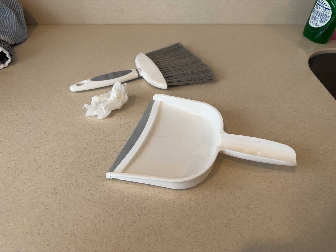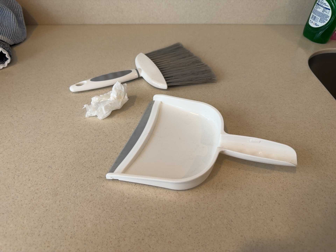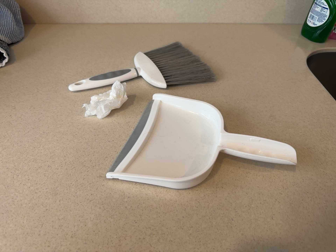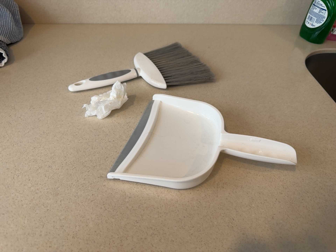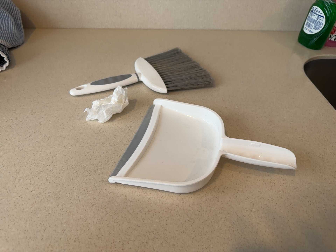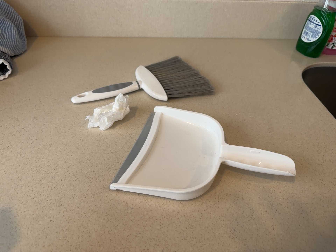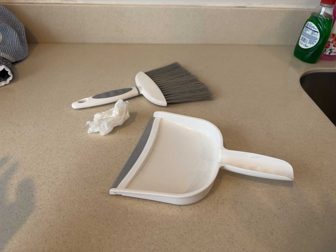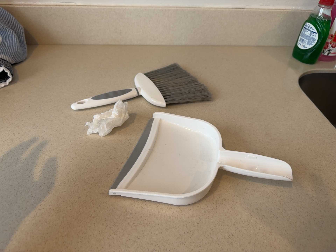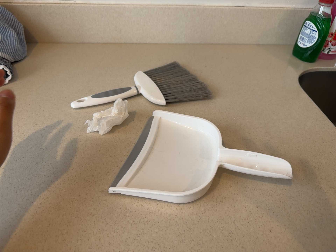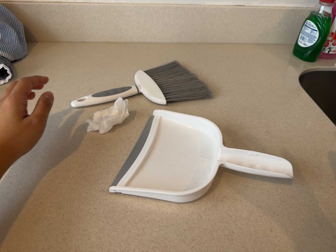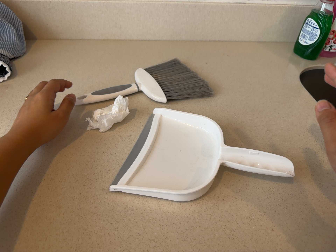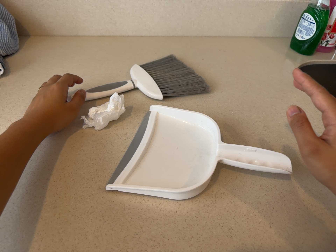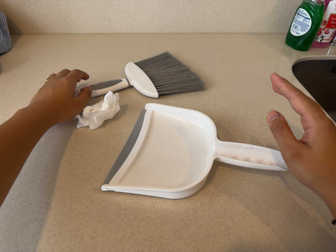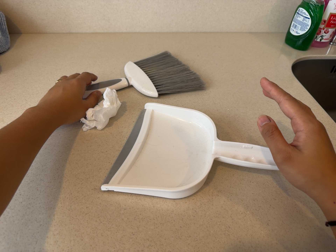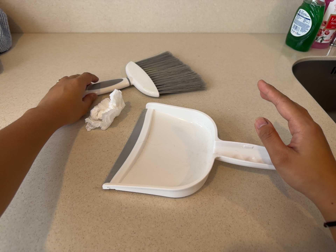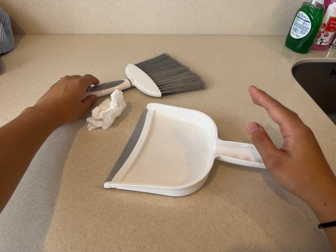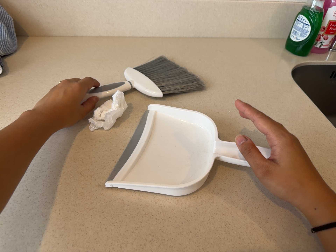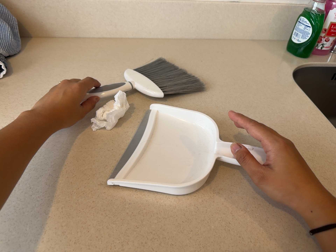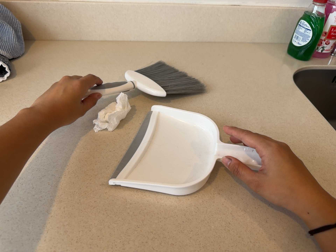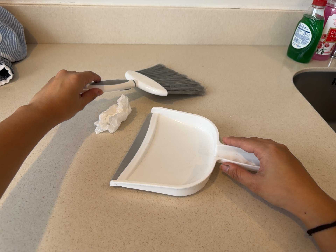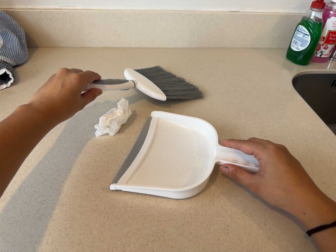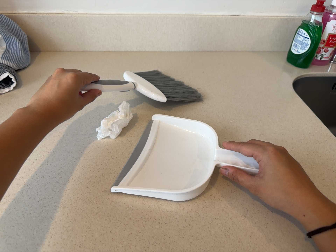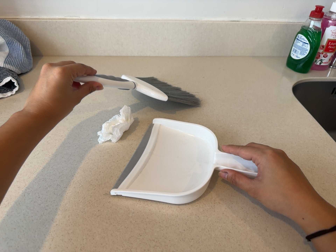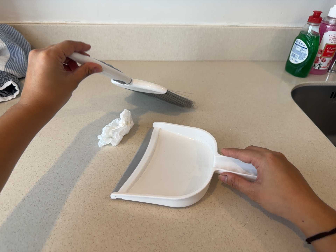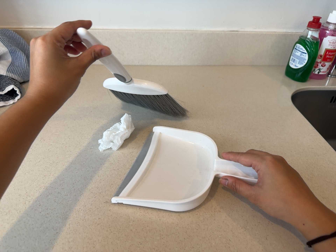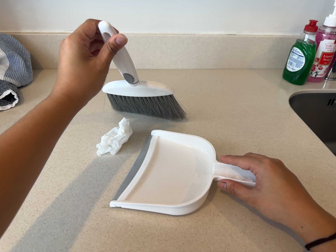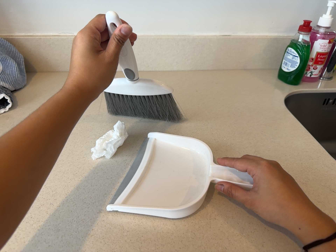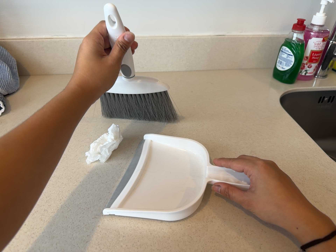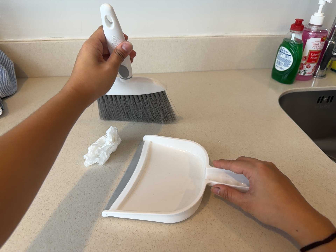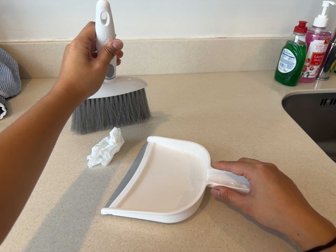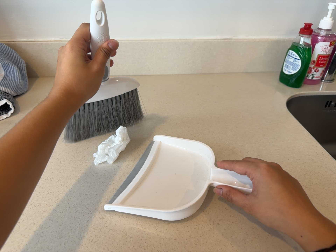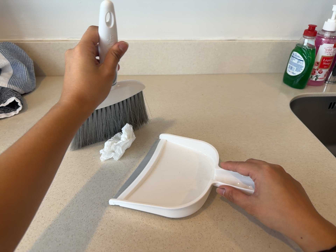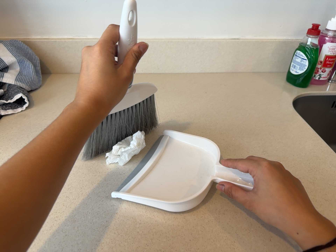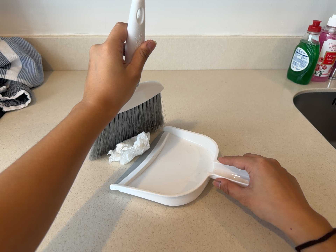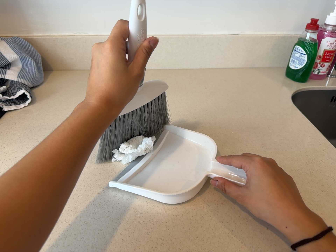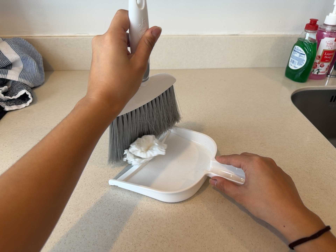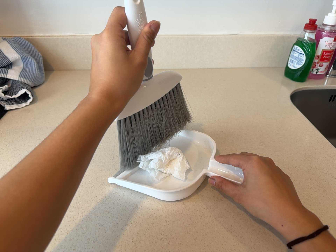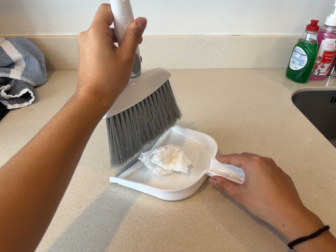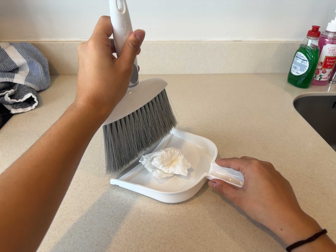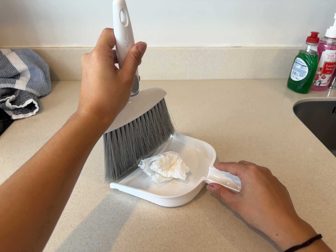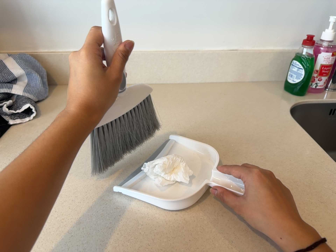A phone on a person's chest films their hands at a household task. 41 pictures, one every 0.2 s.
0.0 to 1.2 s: The camera shifts only a little, or ends up much as it began.
1.2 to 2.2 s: The camera keeps its place and its aim.
2.2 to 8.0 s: The camera travels backward, about 7 cm, so what stands in front gets smaller. Its aim tips toward the top of its view by about 10 degrees, and the scene shifts downward.
The film runs forward here.
